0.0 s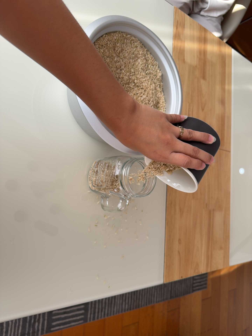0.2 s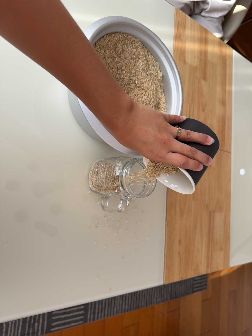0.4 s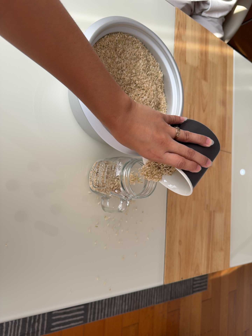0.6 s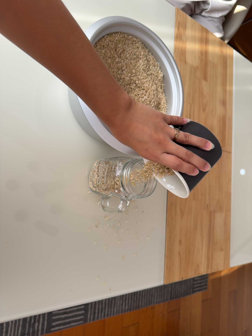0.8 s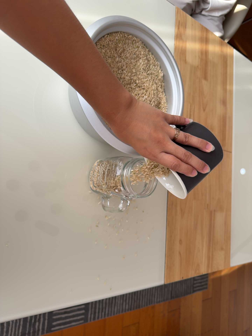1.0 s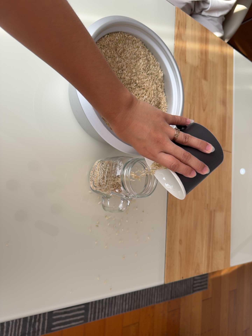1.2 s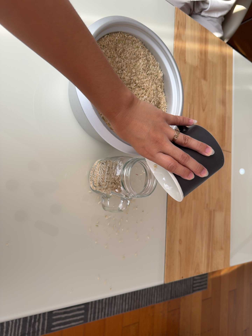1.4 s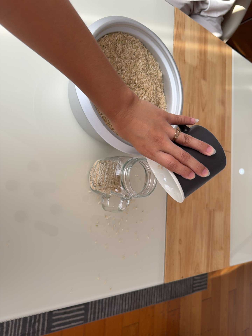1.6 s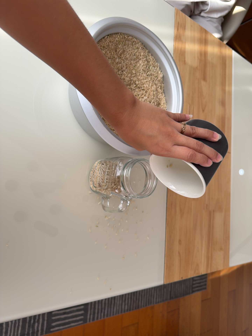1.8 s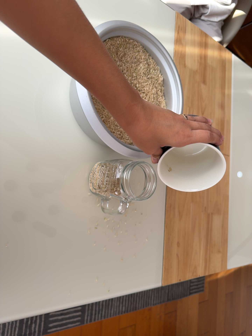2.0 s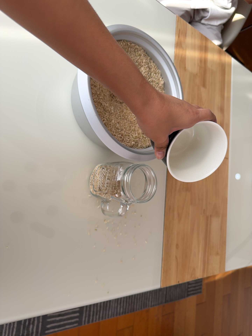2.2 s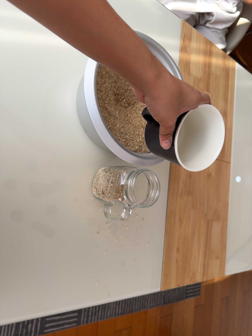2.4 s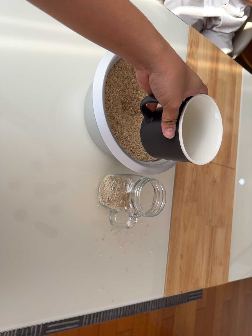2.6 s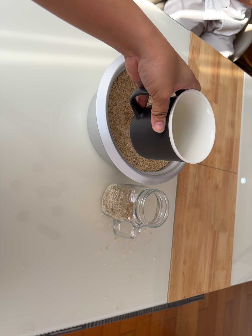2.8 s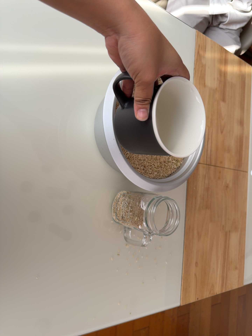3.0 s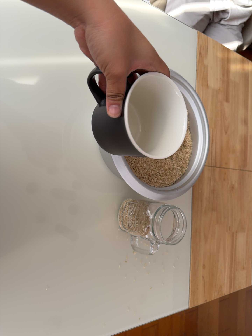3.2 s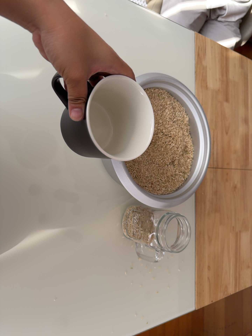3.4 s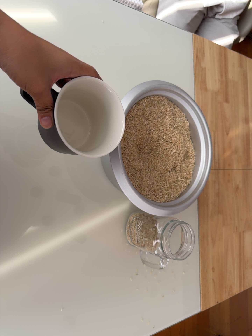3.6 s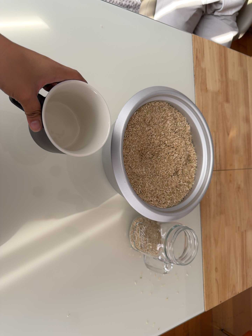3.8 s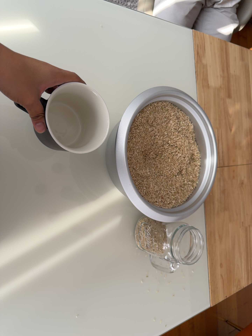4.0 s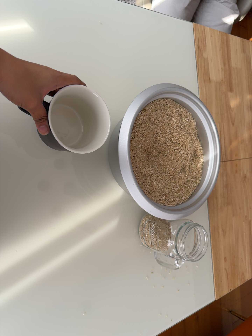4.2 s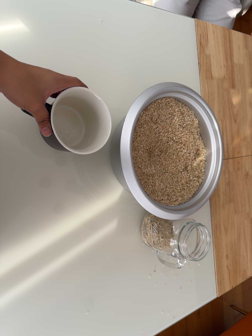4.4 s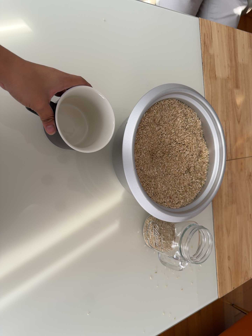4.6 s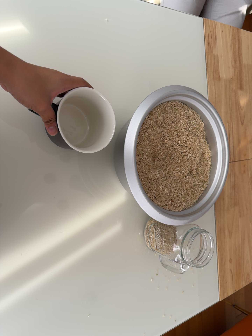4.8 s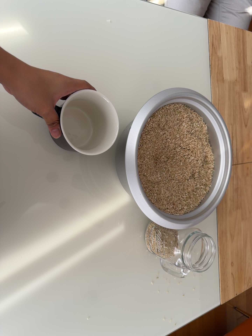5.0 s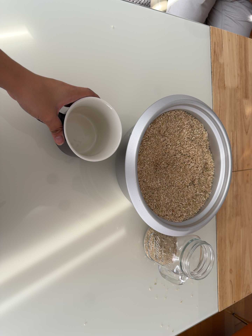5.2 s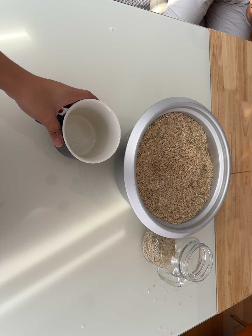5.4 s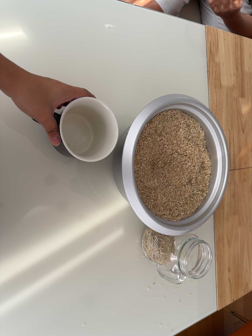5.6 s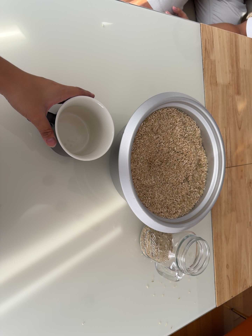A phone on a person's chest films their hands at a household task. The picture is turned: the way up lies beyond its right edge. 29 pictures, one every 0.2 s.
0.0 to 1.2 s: The camera keeps its place and its aim.
1.2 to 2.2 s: The camera shifts only a little, or ends up much as it began.
2.2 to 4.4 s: The camera travels toward the top of its view, about 20 cm. Its aim tips toward the bottom of its view by about 10 degrees. It rolls about its line of sight by about 10 degrees, and the scene rotates counterclockwise.
4.4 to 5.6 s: The camera shifts only a little, or ends up much as it began.
The film runs forward here.
